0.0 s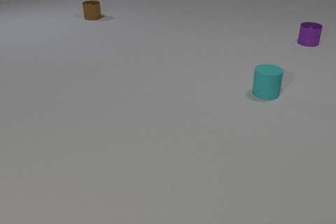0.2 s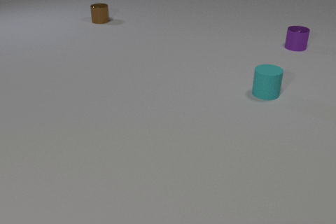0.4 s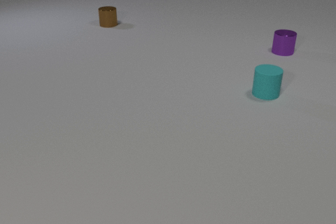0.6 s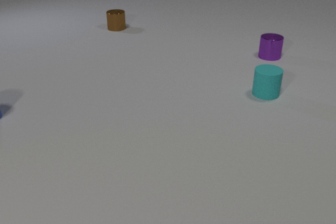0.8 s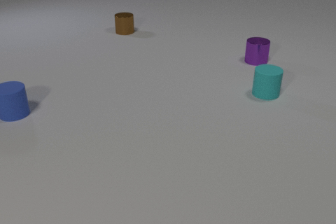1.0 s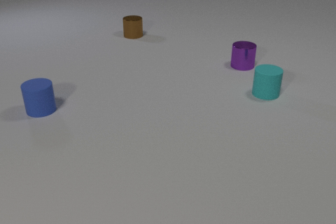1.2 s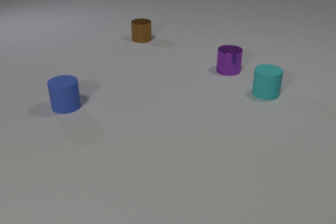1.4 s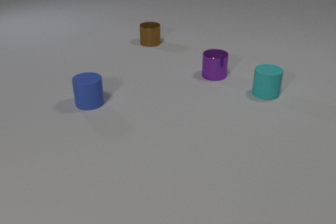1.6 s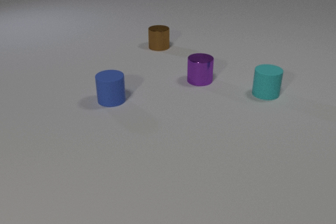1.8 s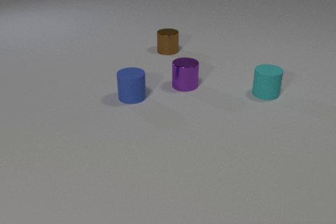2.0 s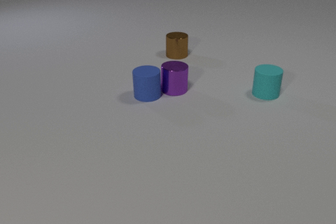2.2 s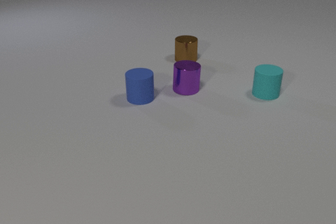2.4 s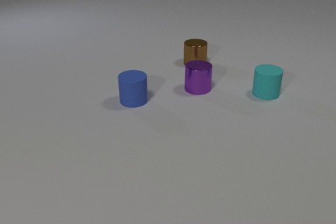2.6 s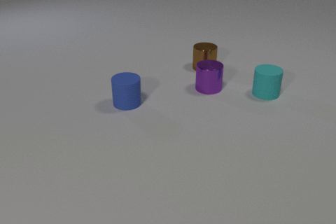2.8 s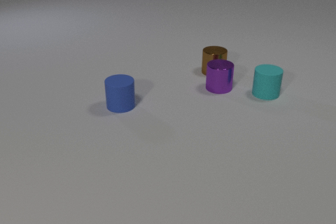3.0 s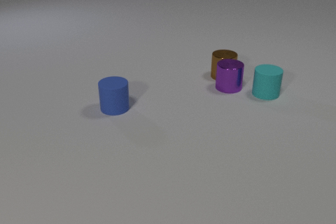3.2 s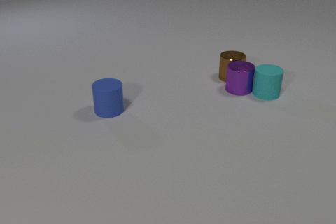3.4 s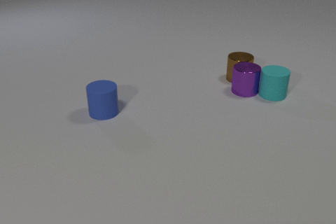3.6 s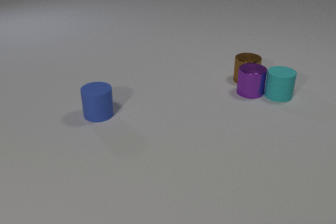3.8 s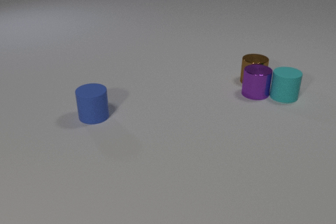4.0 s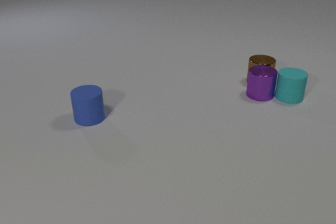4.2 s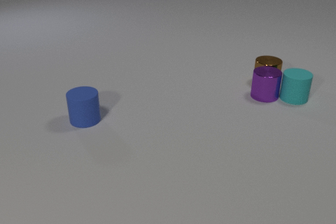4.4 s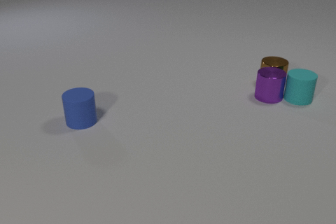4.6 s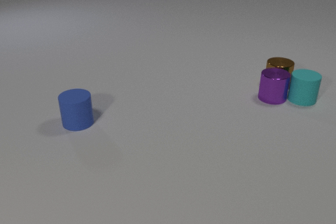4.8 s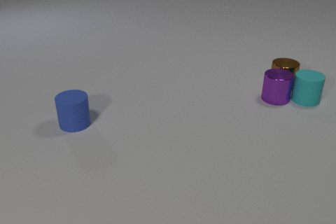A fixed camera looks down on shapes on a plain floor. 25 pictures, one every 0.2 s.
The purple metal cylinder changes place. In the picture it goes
toward the camera.
0.0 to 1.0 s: The blue rubber cylinder comes in at the left edge, slides to the right. The purple metal cylinder slides toward the camera and to the left. The brown metal cylinder slides toward the camera and to the right.
1.0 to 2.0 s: The blue rubber cylinder slides to the right. The purple metal cylinder slides to the left and toward the camera. The brown metal cylinder slides toward the camera and to the right. The blue rubber cylinder and the purple metal cylinder collide.
2.0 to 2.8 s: The blue rubber cylinder slides to the left and toward the camera. The purple metal cylinder slides to the right. The brown metal cylinder slides toward the camera and to the right.
2.8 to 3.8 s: The blue rubber cylinder slides to the left and toward the camera. The purple metal cylinder slides to the right. The brown metal cylinder slides to the right and toward the camera. The cyan rubber cylinder slides to the right. The purple metal cylinder and the brown metal cylinder collide. The purple metal cylinder and the cyan rubber cylinder collide.
3.8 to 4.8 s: The blue rubber cylinder slides to the left and toward the camera. The purple metal cylinder slides to the right. The brown metal cylinder slides to the right. The cyan rubber cylinder slides to the right.
Are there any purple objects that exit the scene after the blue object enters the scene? no.
How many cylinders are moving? 4.
Are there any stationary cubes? no.
